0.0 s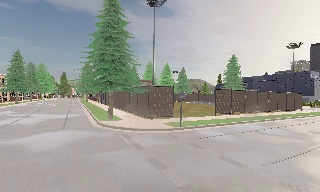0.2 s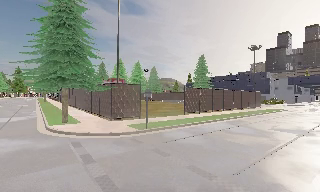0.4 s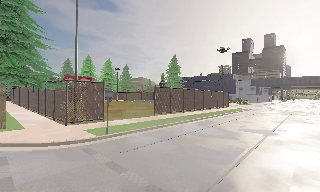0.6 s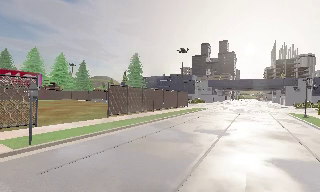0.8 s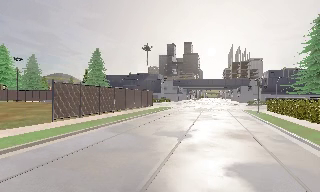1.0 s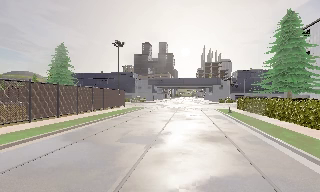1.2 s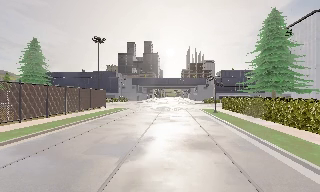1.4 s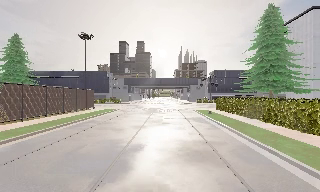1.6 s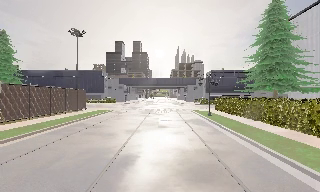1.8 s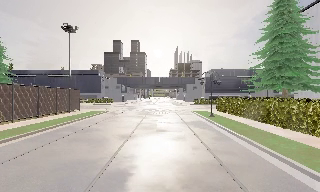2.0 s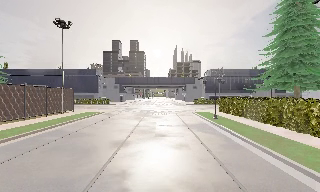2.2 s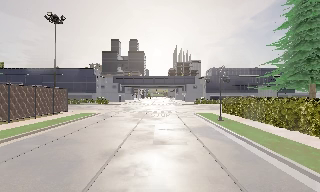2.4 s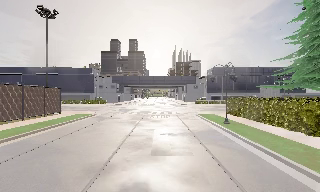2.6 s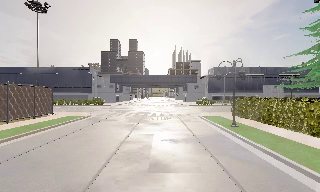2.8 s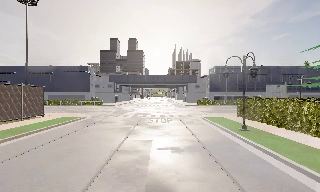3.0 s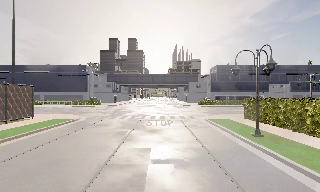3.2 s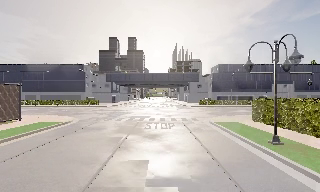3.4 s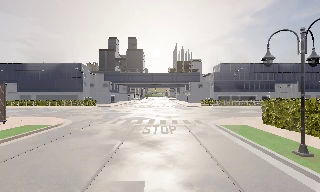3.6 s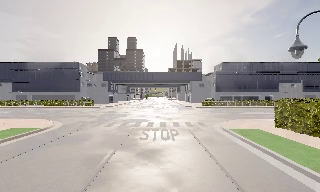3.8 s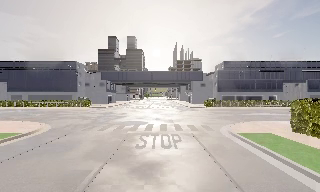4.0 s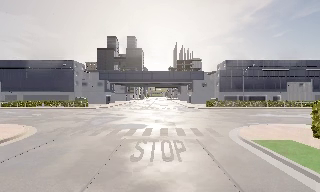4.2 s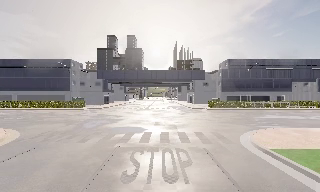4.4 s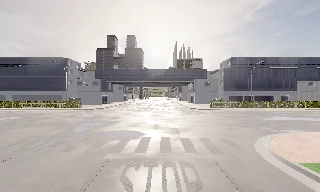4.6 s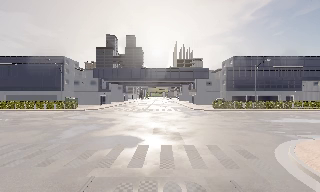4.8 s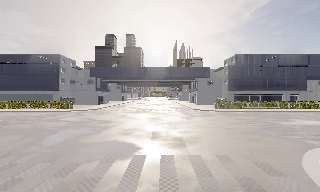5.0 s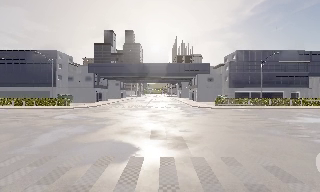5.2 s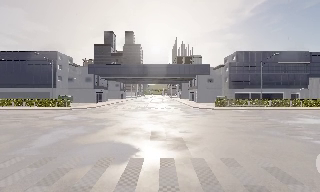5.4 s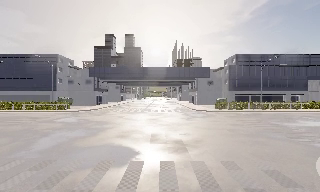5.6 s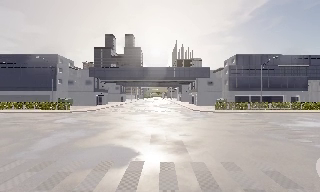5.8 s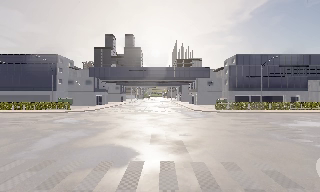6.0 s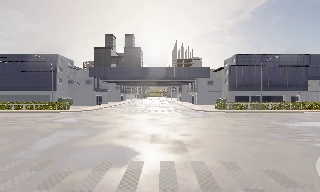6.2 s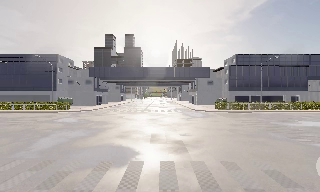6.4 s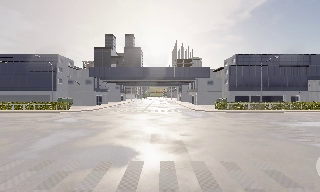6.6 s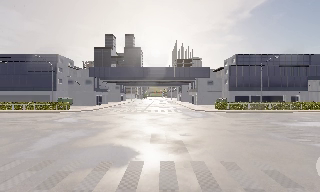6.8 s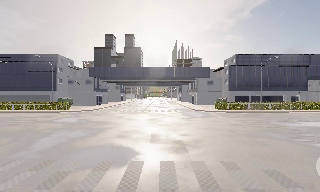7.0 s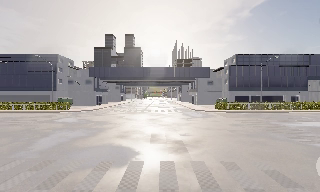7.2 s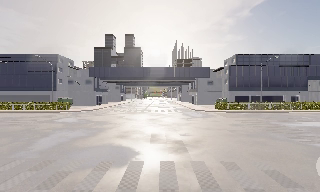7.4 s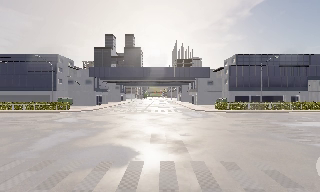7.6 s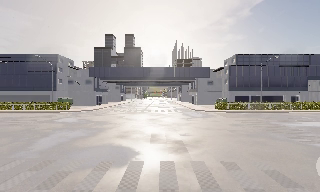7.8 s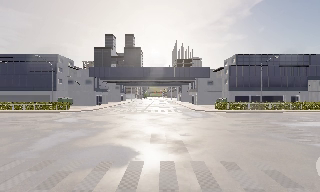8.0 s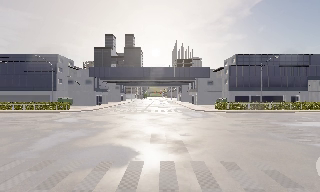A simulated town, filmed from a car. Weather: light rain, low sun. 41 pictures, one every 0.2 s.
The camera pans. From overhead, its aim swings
clockwise.
The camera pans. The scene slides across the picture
to the left.
0.0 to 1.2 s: The scene slides to the left, as the camera pans about 55 degrees to its right. It travels forward, about 8 m.
1.2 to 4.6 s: The camera travels forward, about 25 m, so what stands in front looms larger.
4.6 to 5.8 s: The camera travels forward, about 2 m, so what stands in front looms larger. It loses speed.
5.8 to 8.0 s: The camera keeps its place and its aim.
The film runs forward here.
